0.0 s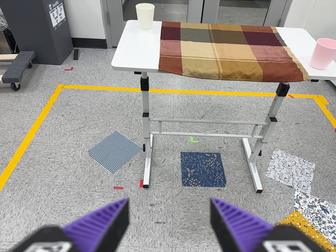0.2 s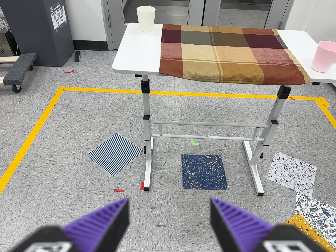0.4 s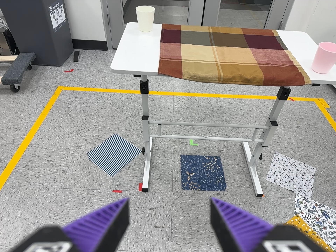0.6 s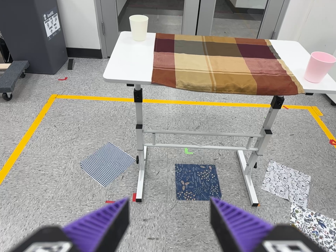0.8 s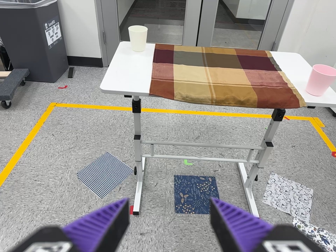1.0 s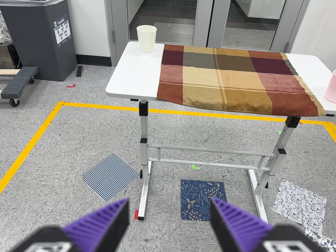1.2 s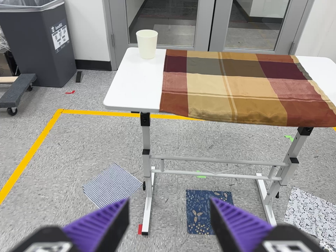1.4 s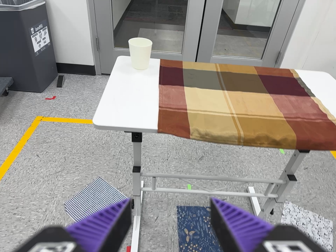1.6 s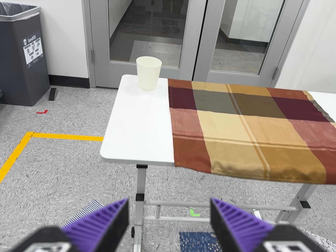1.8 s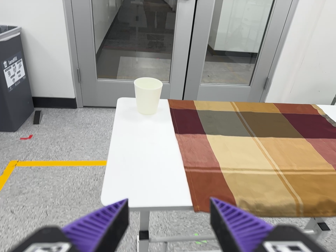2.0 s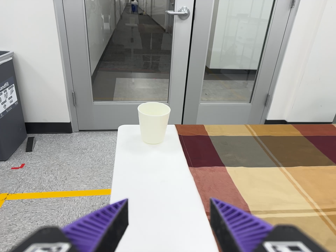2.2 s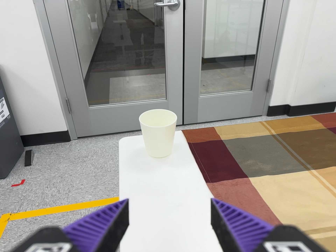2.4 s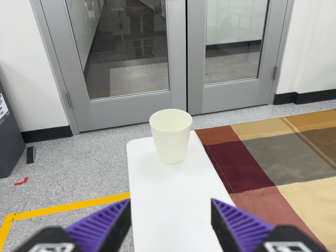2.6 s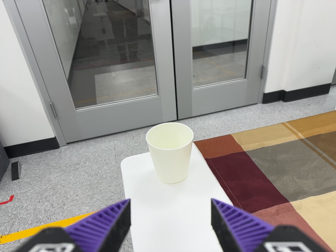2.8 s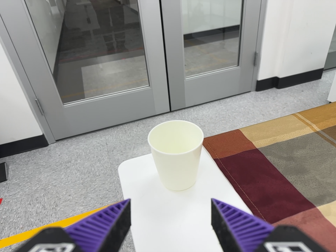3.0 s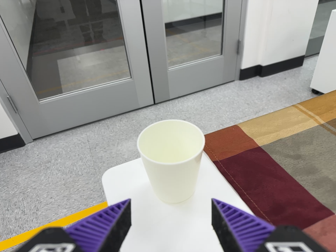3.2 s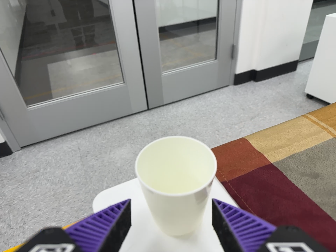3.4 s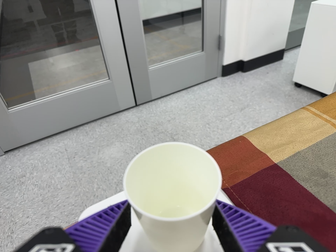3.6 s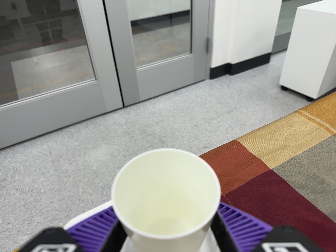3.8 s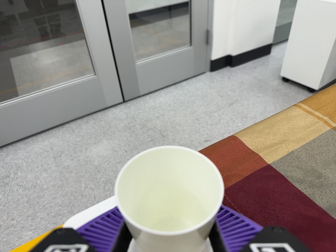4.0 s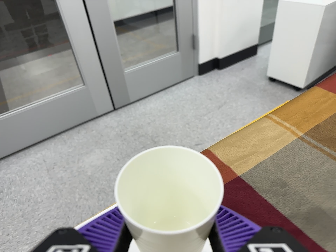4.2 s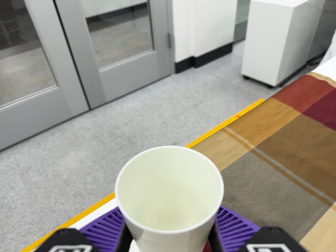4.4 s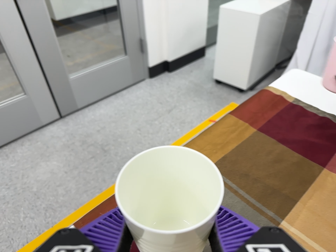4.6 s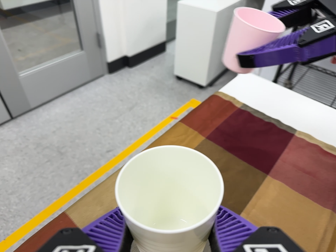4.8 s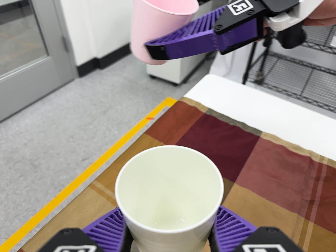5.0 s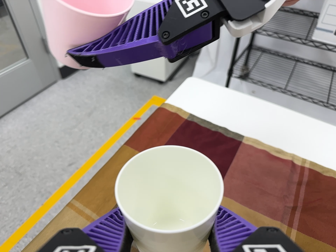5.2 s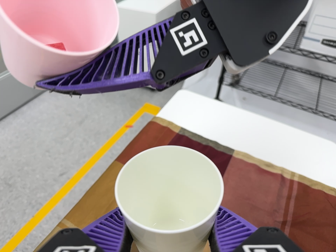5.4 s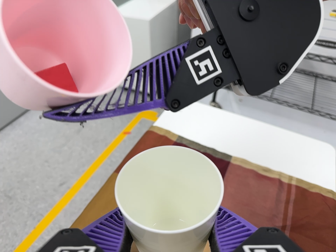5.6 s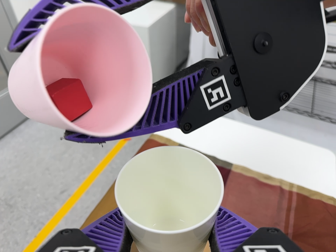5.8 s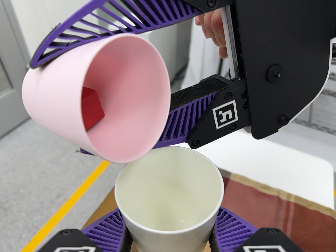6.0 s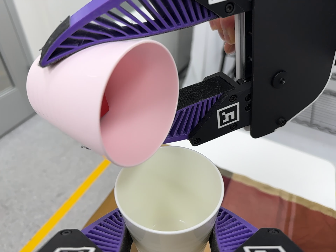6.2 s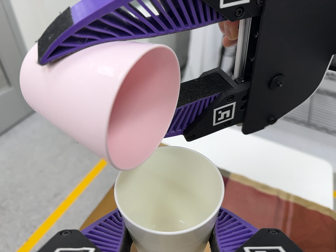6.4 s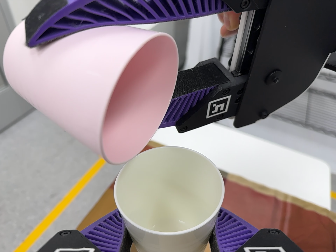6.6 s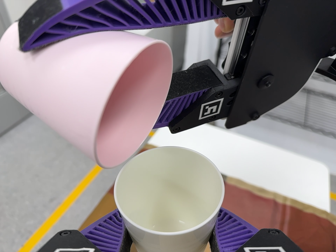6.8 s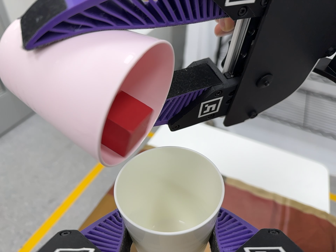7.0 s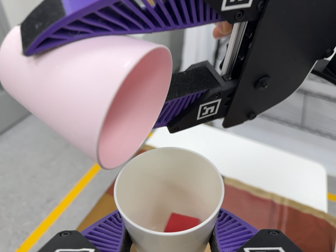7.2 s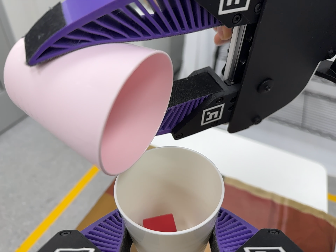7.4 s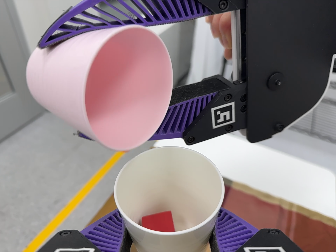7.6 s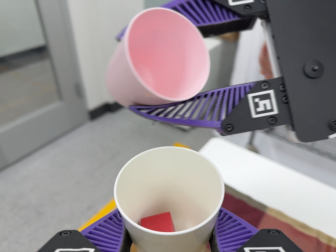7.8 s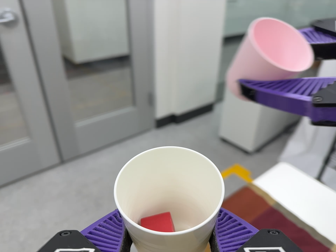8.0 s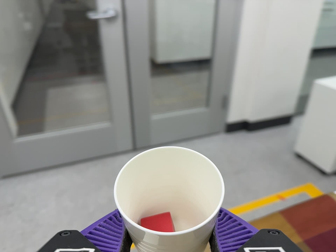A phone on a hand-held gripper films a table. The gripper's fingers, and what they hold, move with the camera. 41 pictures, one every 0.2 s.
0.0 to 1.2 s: The camera travels forward and toward the top of its view, about 18 cm, so what stands in front looms larger.
1.2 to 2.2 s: The camera pans to its right by about 10 degrees. It travels forward, toward the top of its view and to its left, about 50 cm, so what stands in front looms larger. Its aim tips toward the top of its view by about 10 degrees, and the scene shifts downward. It rolls about its line of sight by about 10 degrees, and the scene rotates counterclockwise.
2.2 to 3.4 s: The camera pans to its right by about 15 degrees. It travels forward, about 32 cm, so what stands in front looms larger. It rolls about its line of sight by about 15 degrees, and the scene rotates counterclockwise.
3.4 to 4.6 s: The camera swings to its right by about 20 degrees, and the scene slides to the left. It travels toward the top of its view and to its right, about 20 cm, so close, fixed things drift downward. It rolls about its line of sight by about 10 degrees, and the scene rotates counterclockwise.
4.6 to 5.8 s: The camera travels toward the top of its view and to its right, about 12 cm, so close, fixed things drift downward. It rolls about its line of sight by about 10 degrees, and the scene rotates counterclockwise.
5.8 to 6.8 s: The camera keeps its place and its aim.
6.8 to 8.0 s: The camera pans to its left by about 40 degrees. It travels to its left, backward and toward the bottom of its view, about 10 cm, so close, fixed things drift to the right. Its aim tips toward the top of its view by about 10 degrees. It rolls about its line of sight by about 25 degrees, and the scene rotates clockwise.
The film runs forward here.
